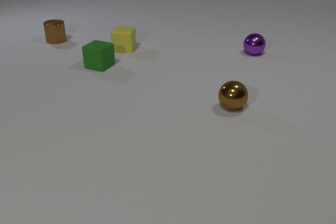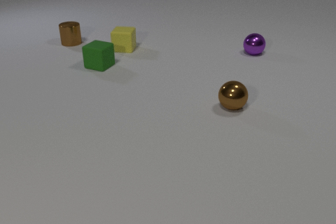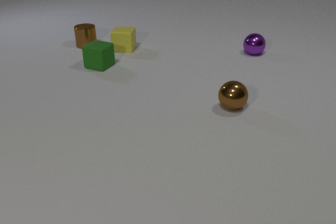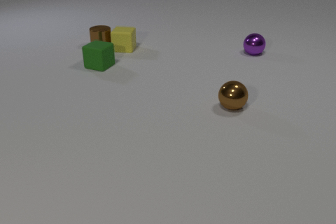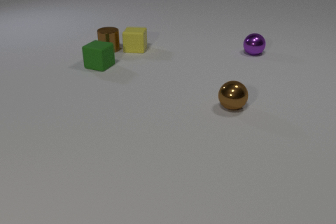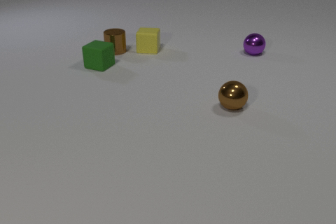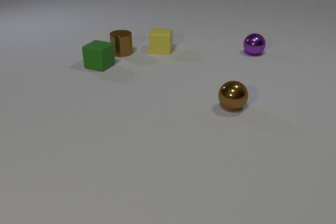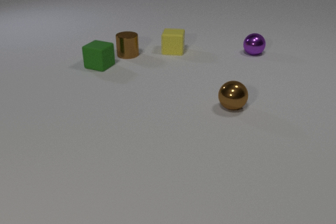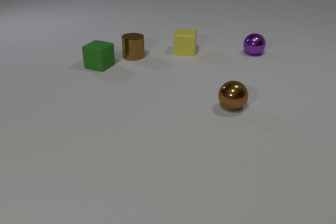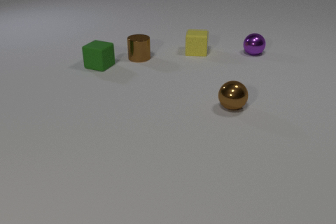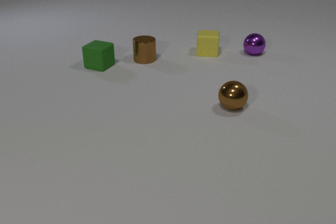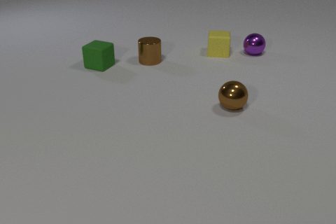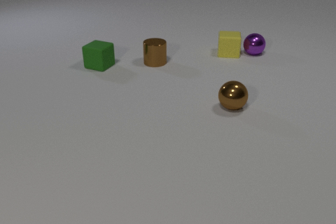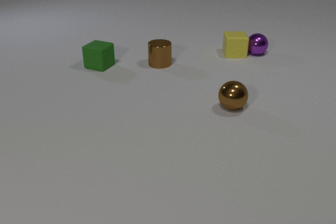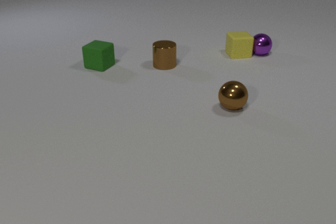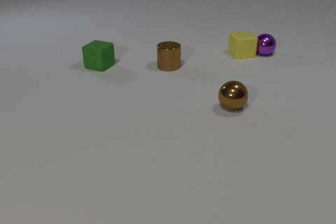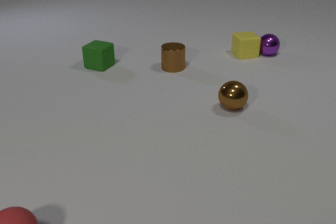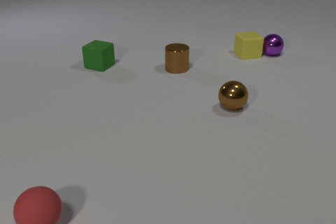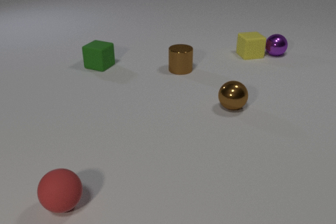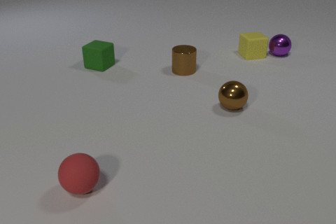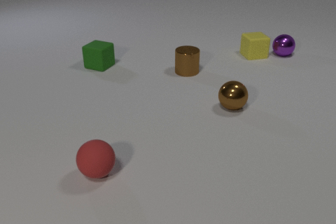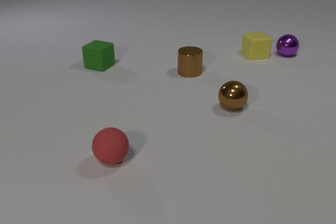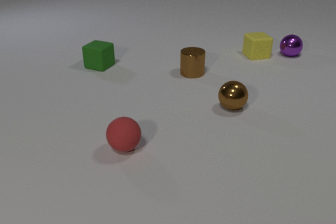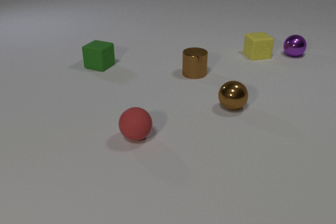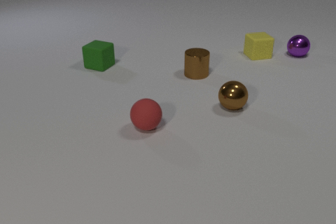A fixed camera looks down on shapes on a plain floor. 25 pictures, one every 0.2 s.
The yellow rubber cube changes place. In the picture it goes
to the right.
0.0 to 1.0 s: The brown metal cylinder slides to the right and toward the camera. The yellow rubber cube slides to the right. The brown metal cylinder and the yellow rubber cube collide.
1.0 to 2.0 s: The brown metal cylinder slides to the right and toward the camera. The yellow rubber cube slides to the right.
2.0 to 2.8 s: The brown metal cylinder slides to the right and toward the camera. The yellow rubber cube slides to the right. The purple metal sphere rolls to the right. The yellow rubber cube and the purple metal sphere collide.
2.8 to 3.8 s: The brown metal cylinder slides to the right and toward the camera. The yellow rubber cube slides to the right. The red rubber sphere comes in at the bottom edge, rolls to the right and away from the camera. The purple metal sphere rolls to the right.
3.8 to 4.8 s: The brown metal cylinder slides to the right and toward the camera. The yellow rubber cube slides to the right. The red rubber sphere rolls away from the camera and to the right. The purple metal sphere rolls to the right.
Are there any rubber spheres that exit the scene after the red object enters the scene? no.
What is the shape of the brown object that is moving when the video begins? cylinder.
How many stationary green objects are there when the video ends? 1.
